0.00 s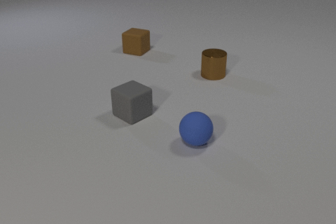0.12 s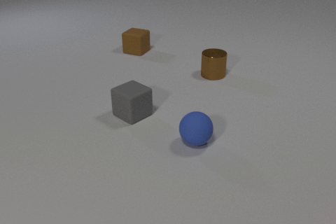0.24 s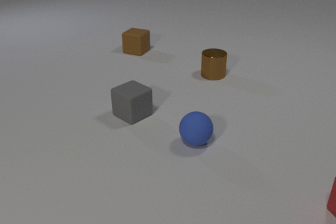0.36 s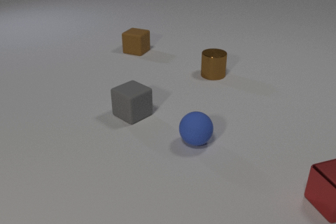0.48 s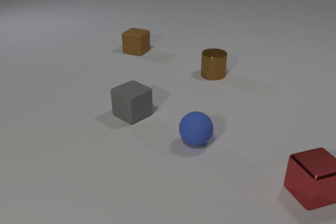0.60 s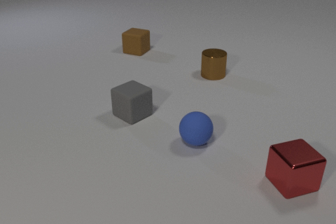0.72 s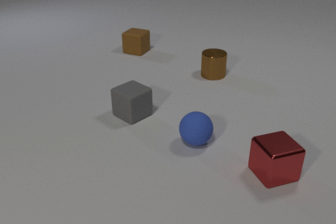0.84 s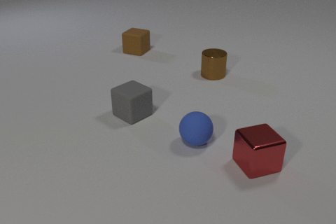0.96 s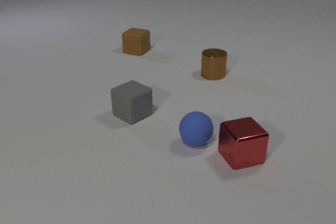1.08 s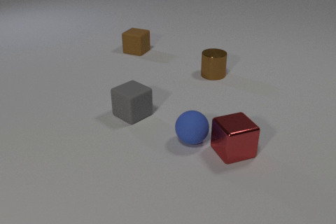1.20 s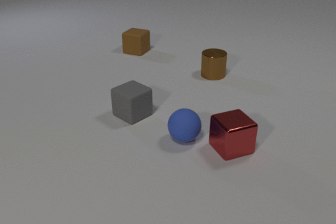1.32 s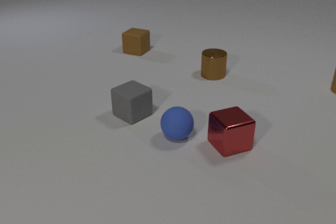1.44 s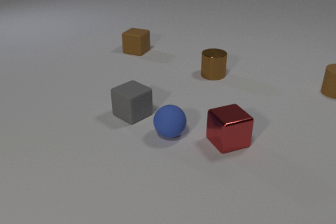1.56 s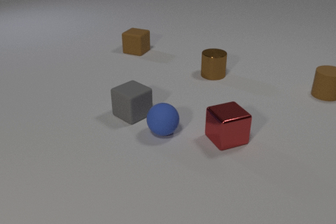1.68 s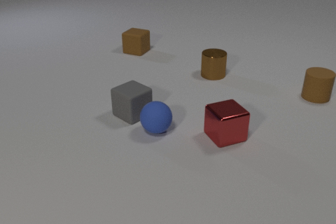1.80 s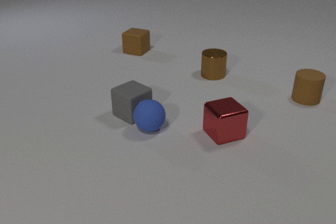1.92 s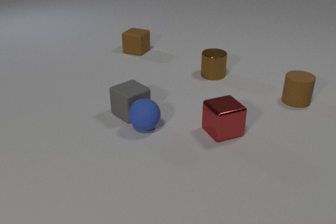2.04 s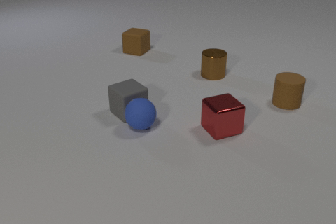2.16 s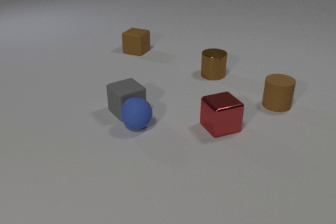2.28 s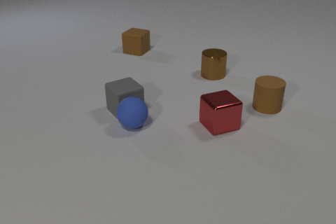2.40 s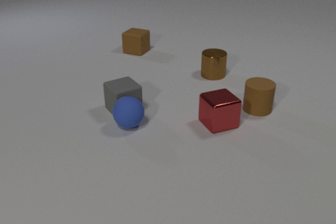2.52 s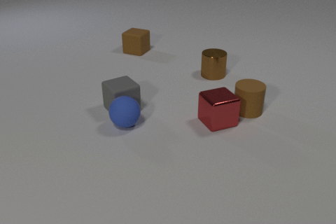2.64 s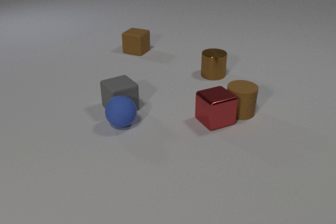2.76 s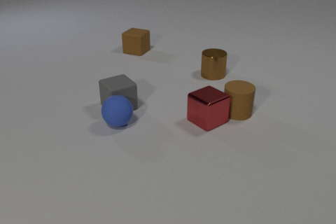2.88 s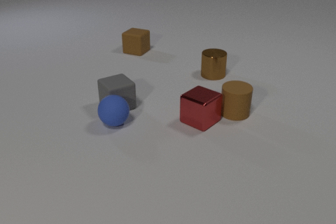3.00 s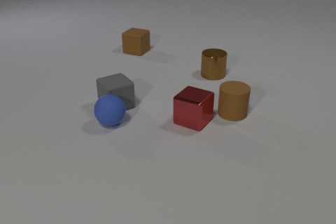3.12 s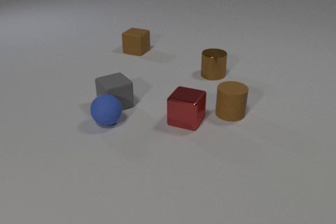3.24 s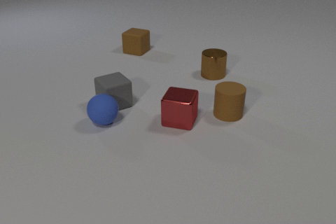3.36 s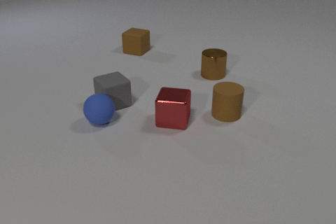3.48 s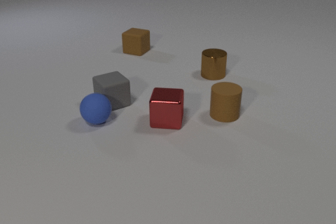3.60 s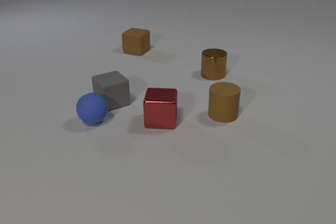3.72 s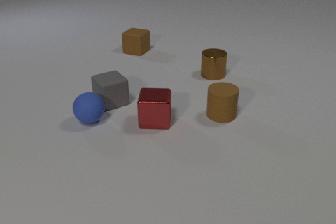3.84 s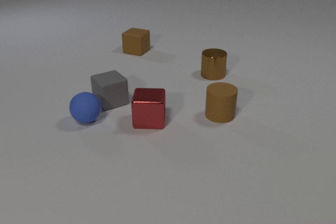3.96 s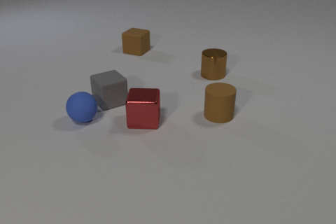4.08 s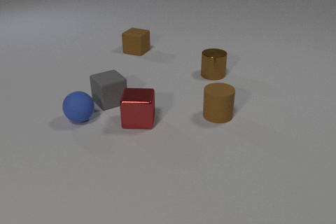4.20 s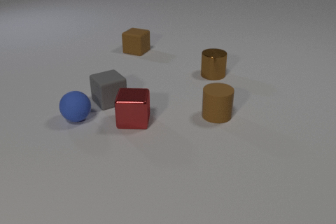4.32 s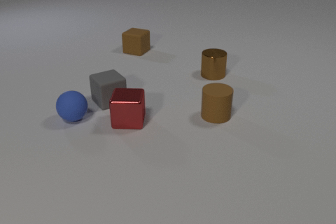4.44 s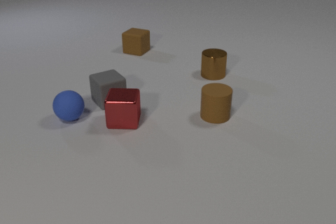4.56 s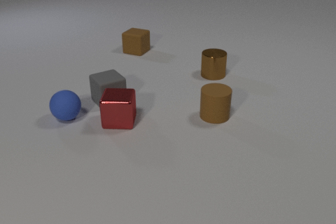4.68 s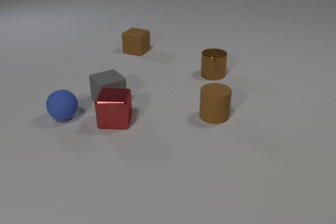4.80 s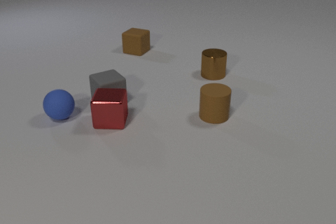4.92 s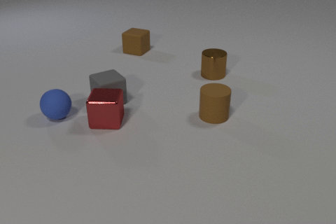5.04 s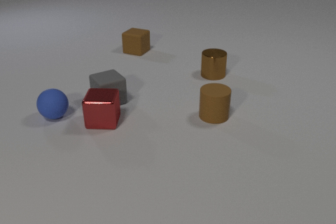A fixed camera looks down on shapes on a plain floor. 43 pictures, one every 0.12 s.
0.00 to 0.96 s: The red metal cube comes in at the right edge, slides to the left and away from the camera.
0.96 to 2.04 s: The red metal cube slides away from the camera and to the left. The blue rubber sphere rolls to the left and away from the camera. The brown rubber cylinder comes in at the right edge, slides to the left and toward the camera. The red metal cube and the blue rubber sphere collide. The blue rubber sphere and the gray rubber cube collide.
2.04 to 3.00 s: The red metal cube slides to the left and away from the camera, spins so that its near face slides to the right, counterclockwise seen from above. The blue rubber sphere rolls to the left. The brown rubber cylinder slides to the left and toward the camera. The gray rubber cube slides away from the camera and to the left. The red metal cube and the brown rubber cylinder collide.
3.00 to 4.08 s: The red metal cube slides to the left, spins so that its near face slides to the right, counterclockwise seen from above. The blue rubber sphere rolls to the left and away from the camera. The brown rubber cylinder slides to the left and toward the camera. The gray rubber cube slides away from the camera and to the left.
4.08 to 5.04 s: The red metal cube slides to the left. The blue rubber sphere rolls to the left and away from the camera.
What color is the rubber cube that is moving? gray.
Are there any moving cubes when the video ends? yes.
What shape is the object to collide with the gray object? sphere.
